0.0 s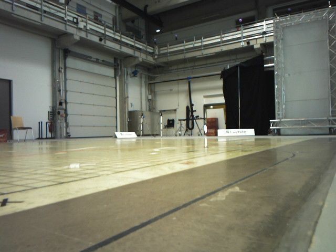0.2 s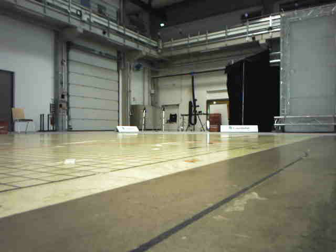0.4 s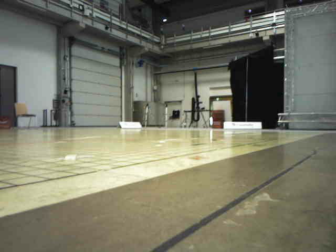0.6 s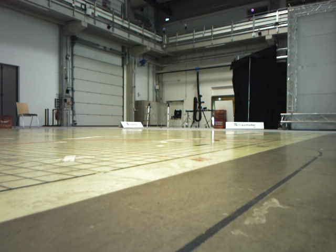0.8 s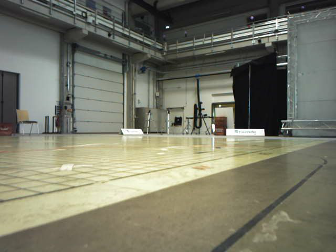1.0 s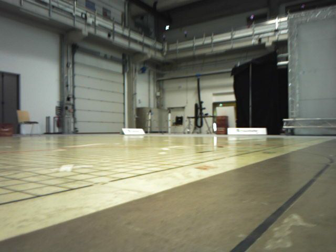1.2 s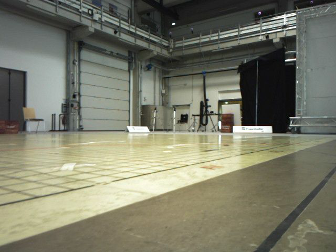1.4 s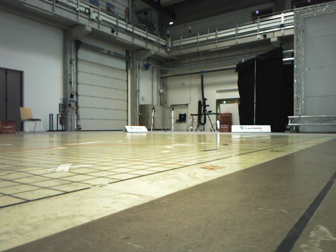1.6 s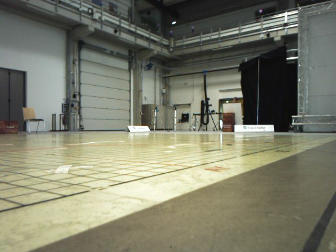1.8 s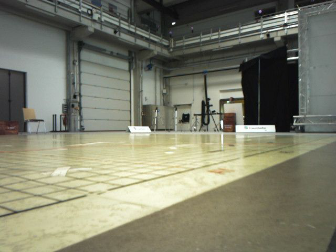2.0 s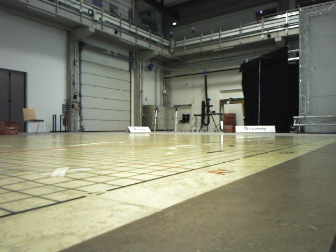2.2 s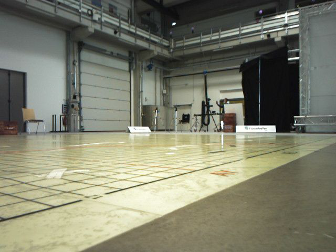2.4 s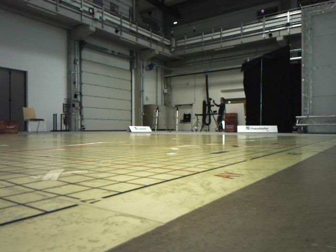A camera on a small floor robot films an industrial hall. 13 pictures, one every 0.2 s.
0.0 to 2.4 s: The camera travels forward, about 0.5 m, so what stands in front looms larger.
The film runs forward here.
